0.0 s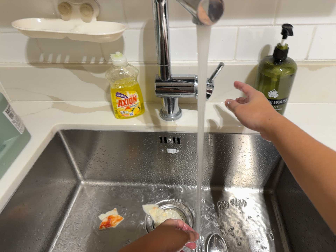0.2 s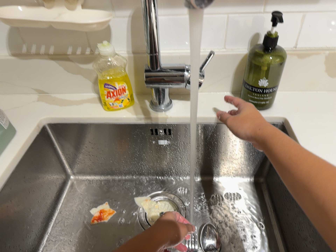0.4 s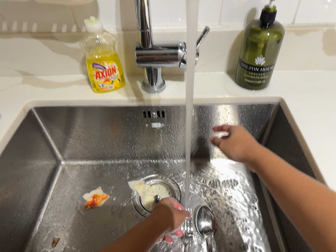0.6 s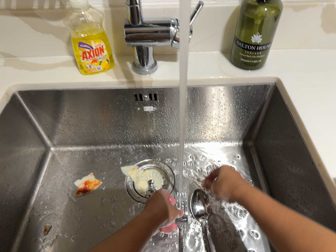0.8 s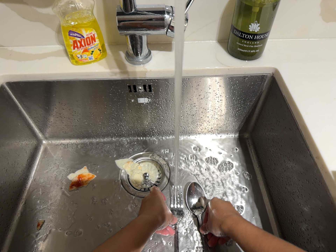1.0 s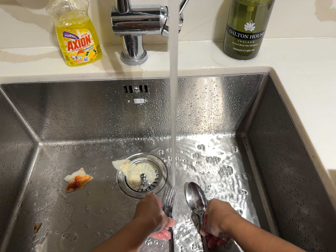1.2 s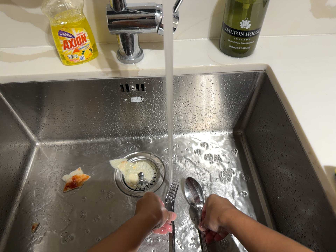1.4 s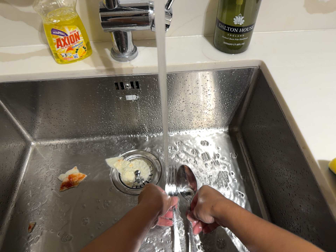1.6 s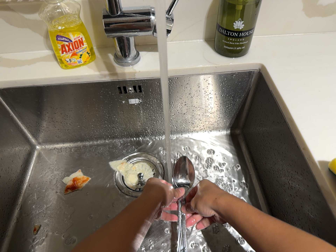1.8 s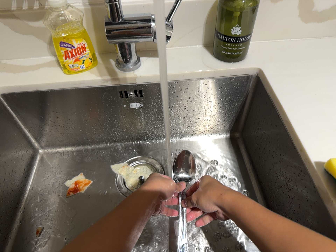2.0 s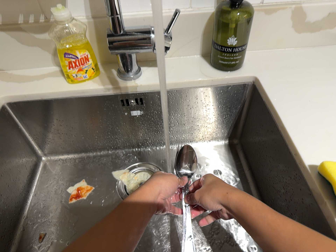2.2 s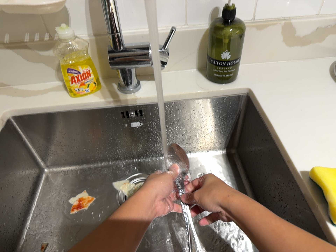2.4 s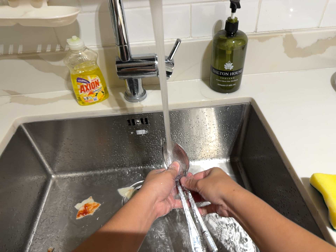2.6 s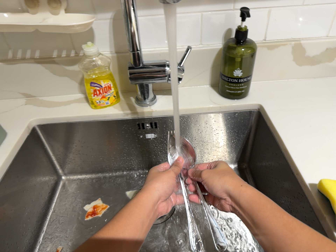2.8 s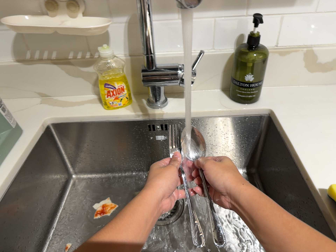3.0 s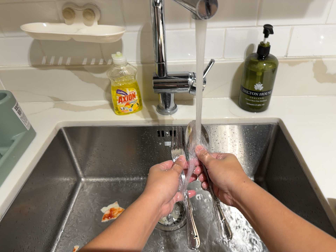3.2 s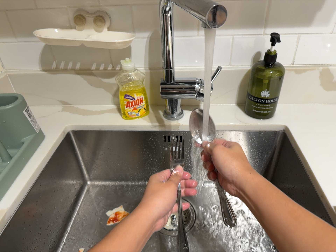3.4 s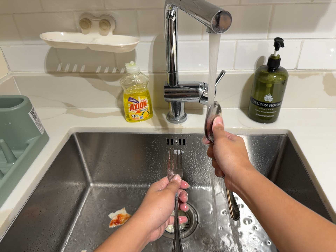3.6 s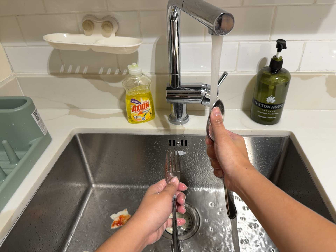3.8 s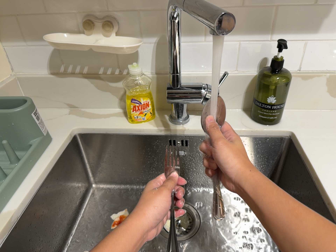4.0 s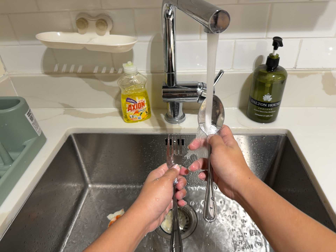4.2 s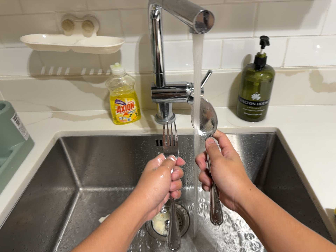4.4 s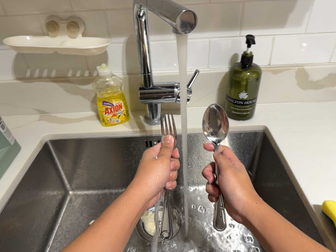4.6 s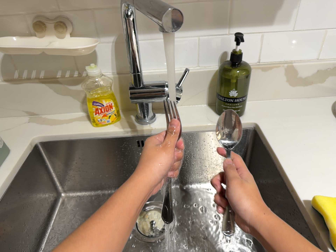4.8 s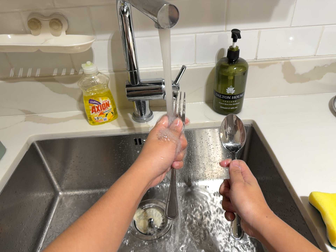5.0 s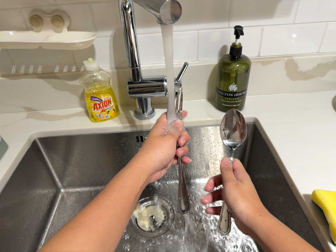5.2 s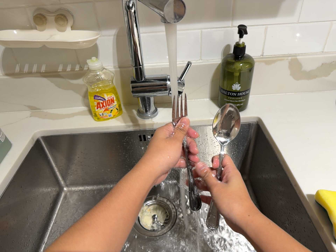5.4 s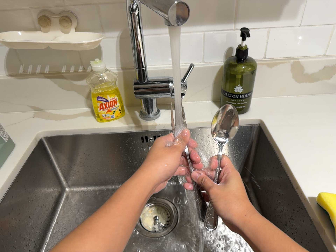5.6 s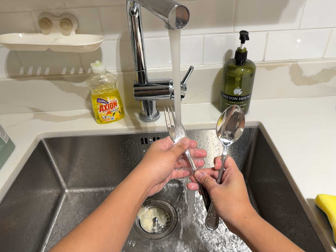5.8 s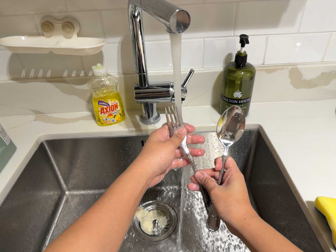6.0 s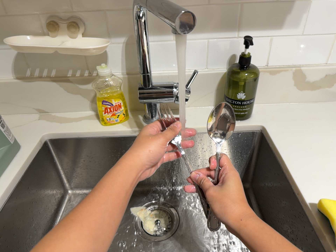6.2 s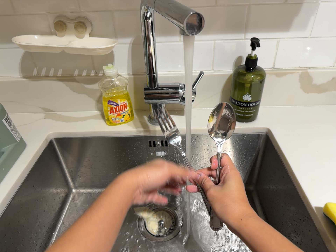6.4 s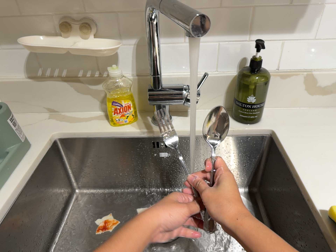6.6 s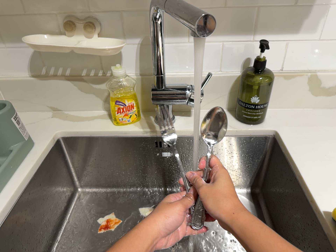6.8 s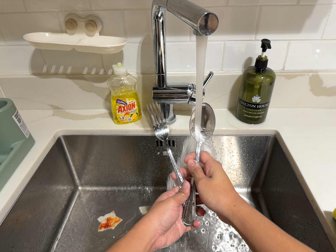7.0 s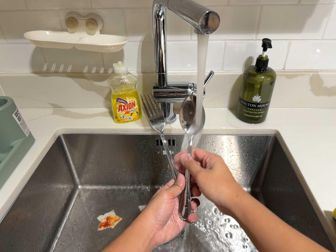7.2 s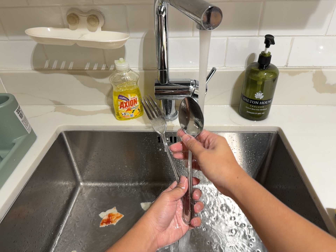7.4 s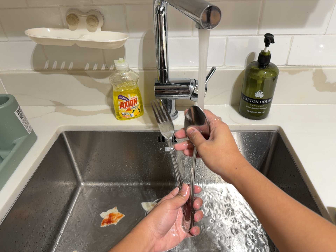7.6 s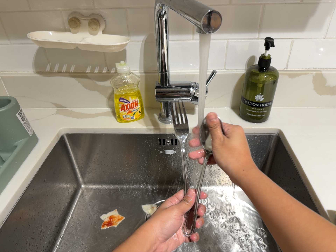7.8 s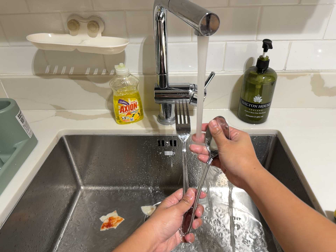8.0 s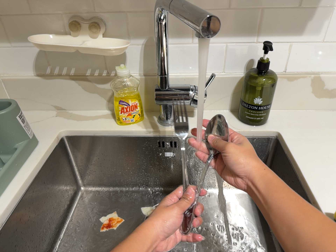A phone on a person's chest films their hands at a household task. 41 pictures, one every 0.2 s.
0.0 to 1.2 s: The camera travels forward, about 6 cm, so what stands in front looms larger. Its aim tips toward the bottom of its view by about 10 degrees, and the scene shifts upward.
1.2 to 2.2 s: The camera travels backward, about 6 cm, so what stands in front gets smaller.
2.2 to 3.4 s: The camera travels backward, about 7 cm, so what stands in front gets smaller. Its aim tips toward the top of its view by about 10 degrees, and the scene shifts downward.
3.4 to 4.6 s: The camera shifts only a little, or ends up much as it began.
4.6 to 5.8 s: The camera keeps its place and its aim.
5.8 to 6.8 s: The camera shifts only a little, or ends up much as it began.
6.8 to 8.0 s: The camera keeps its place and its aim.
The film runs backward here.
